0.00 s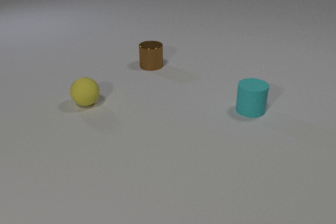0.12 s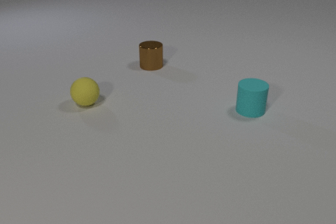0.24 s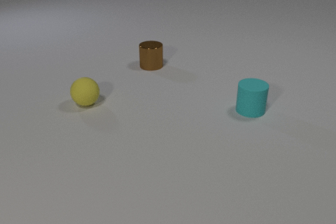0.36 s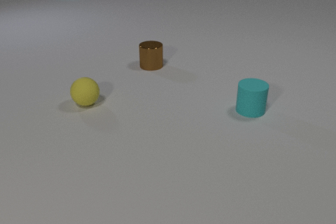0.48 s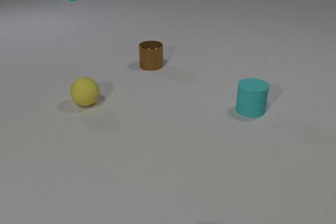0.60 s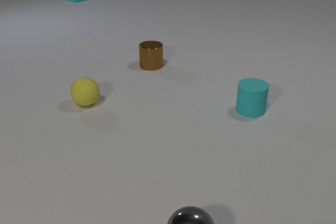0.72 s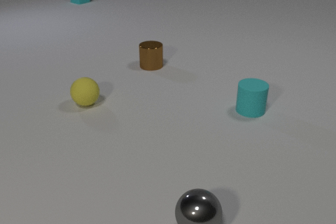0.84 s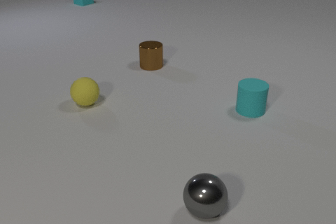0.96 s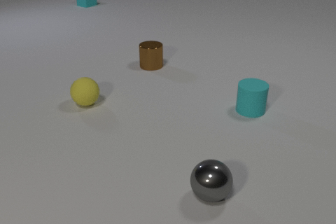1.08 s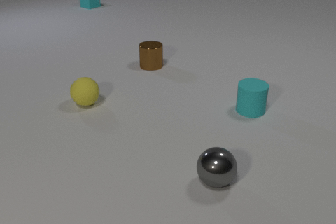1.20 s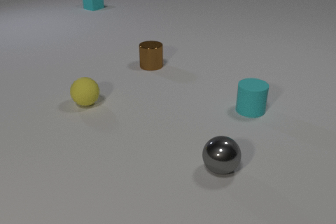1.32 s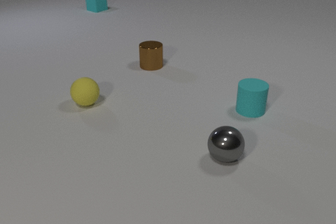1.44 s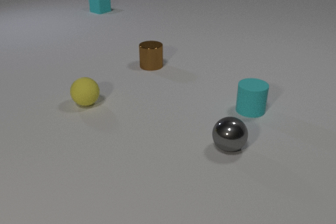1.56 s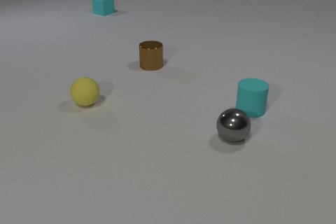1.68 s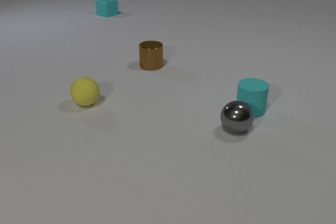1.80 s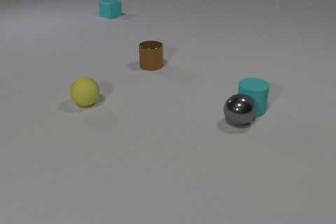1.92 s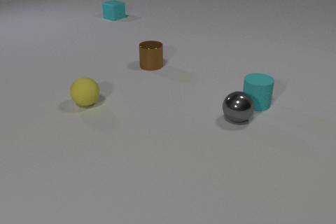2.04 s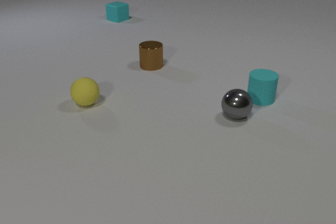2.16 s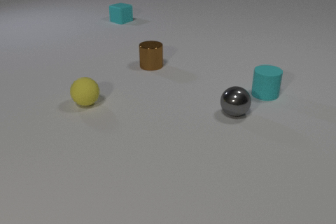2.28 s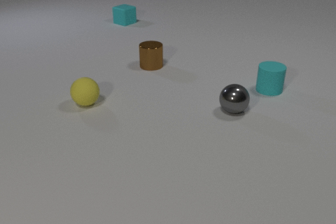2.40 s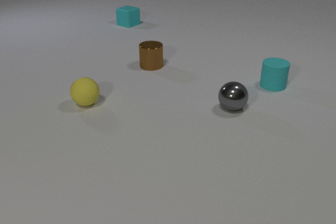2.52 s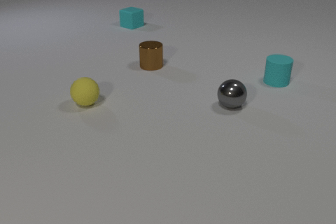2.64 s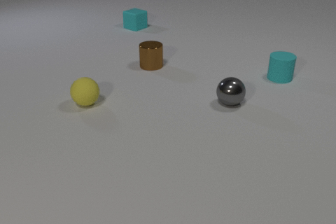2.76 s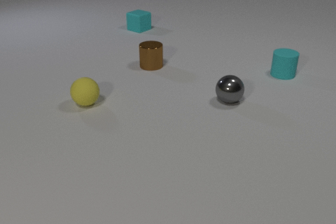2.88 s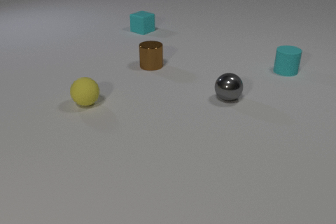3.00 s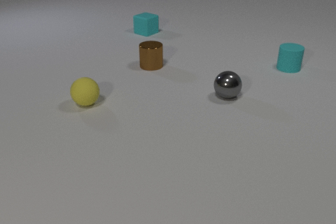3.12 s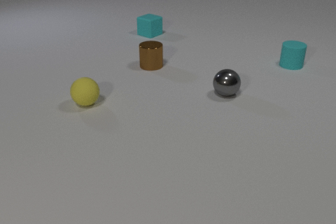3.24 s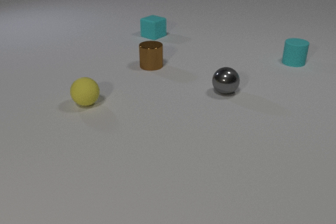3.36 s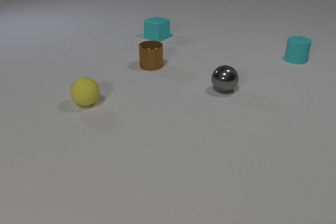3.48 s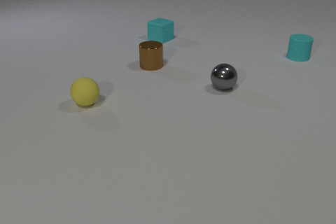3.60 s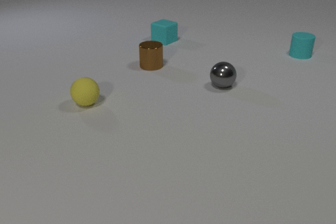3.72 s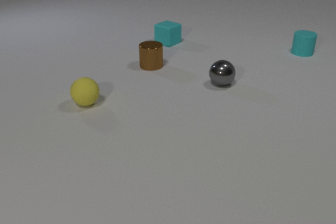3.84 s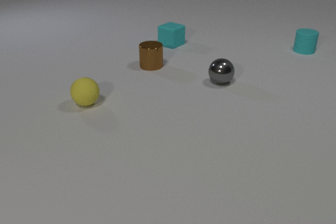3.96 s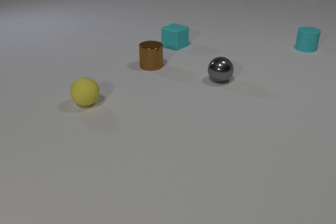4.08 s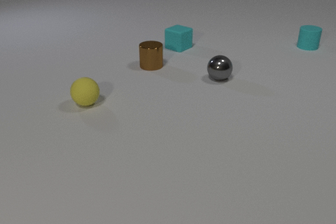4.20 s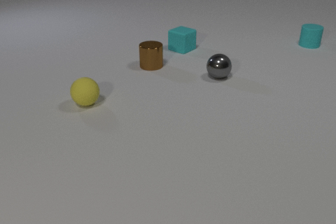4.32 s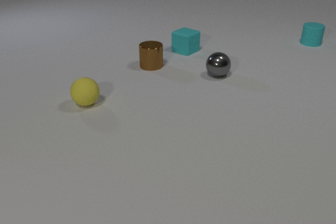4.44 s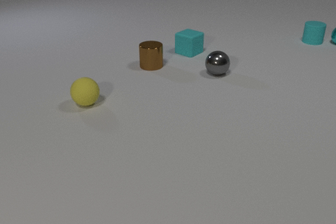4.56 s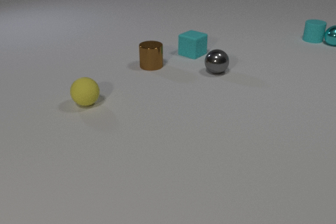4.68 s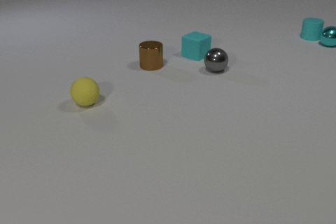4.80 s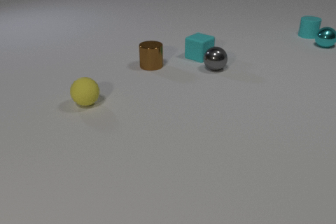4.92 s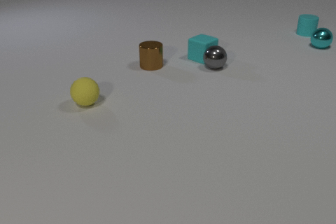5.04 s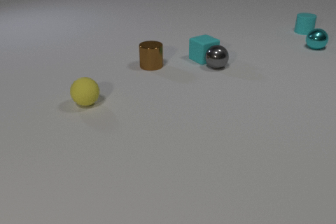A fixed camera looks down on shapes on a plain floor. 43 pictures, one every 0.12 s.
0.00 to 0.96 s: The gray metal sphere comes in at the bottom edge, rolls away from the camera. The cyan rubber cube comes in at the top edge, slides toward the camera and to the right.
0.96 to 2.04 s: The gray metal sphere rolls away from the camera. The cyan rubber cylinder slides away from the camera. The cyan rubber cube slides toward the camera and to the right. The gray metal sphere and the cyan rubber cylinder collide.
2.04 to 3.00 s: The gray metal sphere rolls away from the camera. The cyan rubber cylinder slides away from the camera. The cyan rubber cube slides toward the camera and to the right.
3.00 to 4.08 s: The gray metal sphere rolls away from the camera. The cyan rubber cylinder slides away from the camera. The cyan rubber cube slides toward the camera and to the right.
4.08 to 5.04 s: The gray metal sphere rolls away from the camera. The cyan rubber cylinder slides away from the camera. The cyan metal sphere comes in at the right edge, rolls to the left and toward the camera. The cyan rubber cube slides toward the camera and to the right. The cyan rubber cylinder and the cyan metal sphere collide. The gray metal sphere and the cyan rubber cube collide.
What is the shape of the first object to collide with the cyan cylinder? sphere.
How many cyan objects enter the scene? 2.
Are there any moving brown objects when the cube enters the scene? no.
